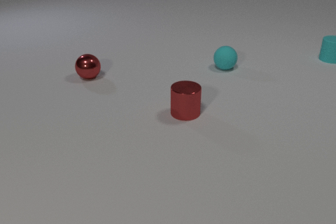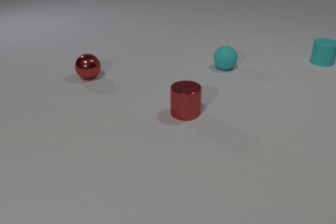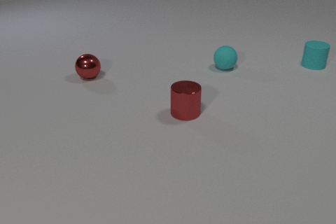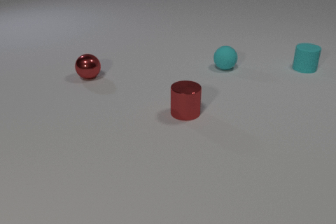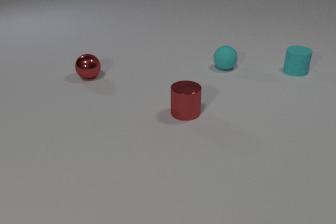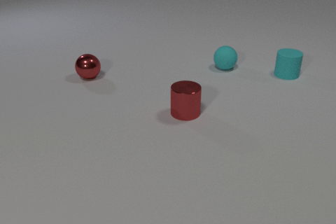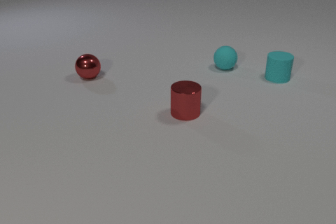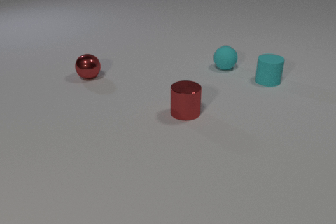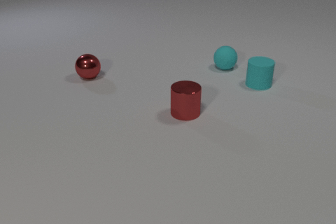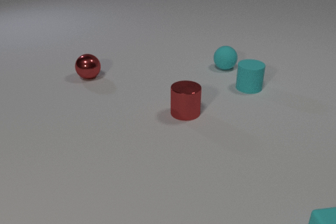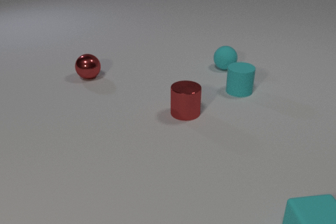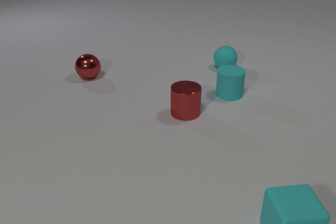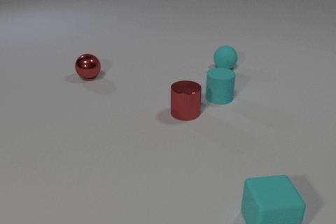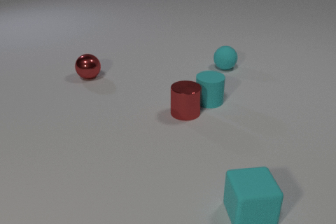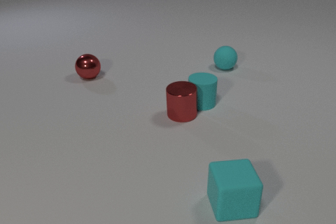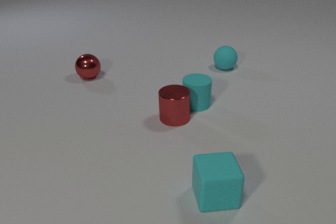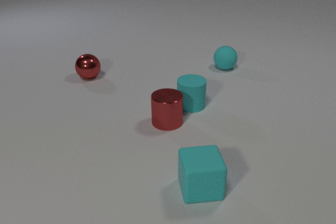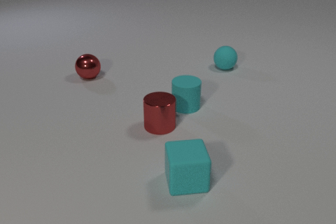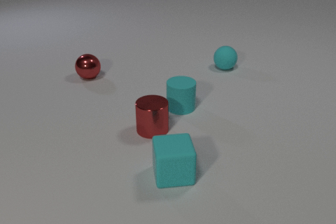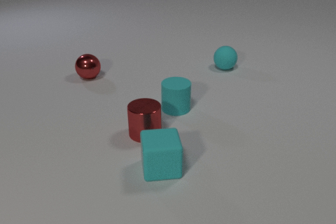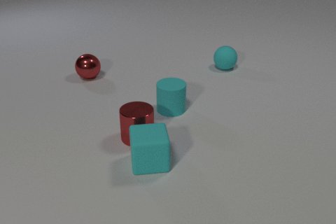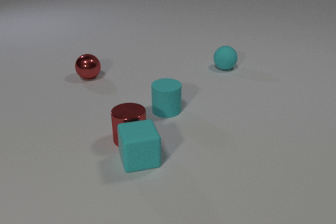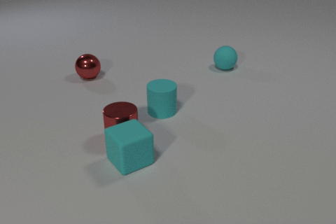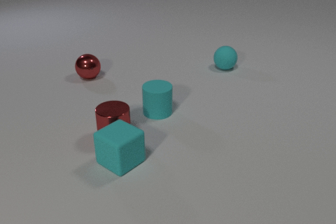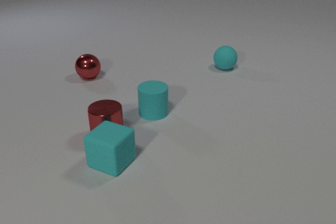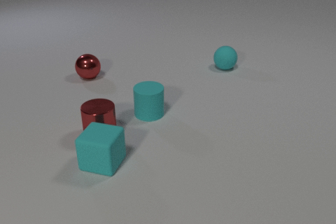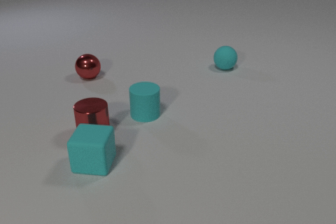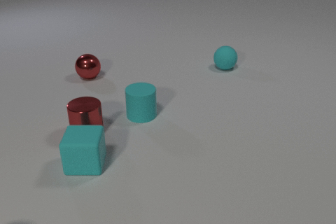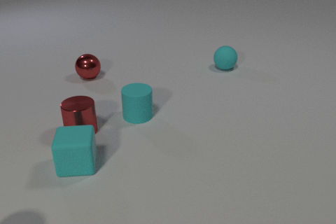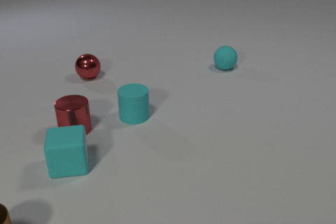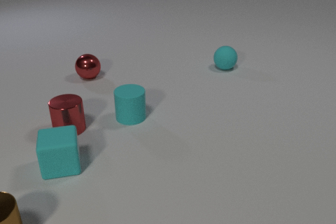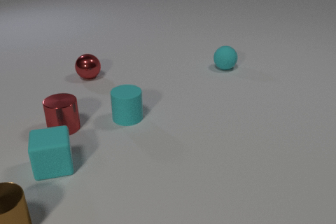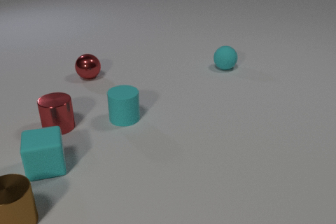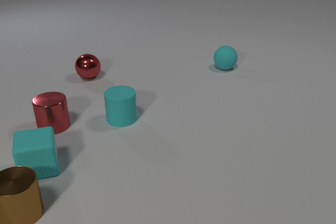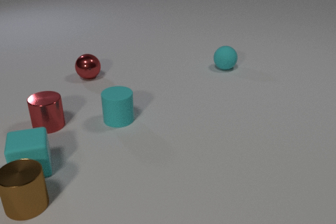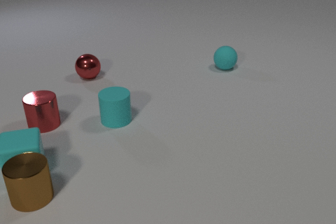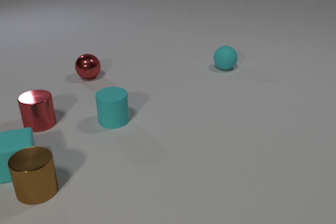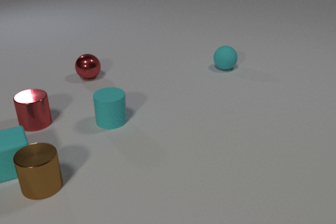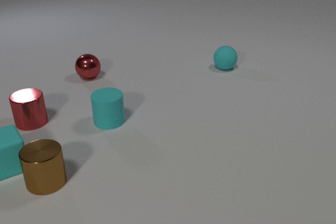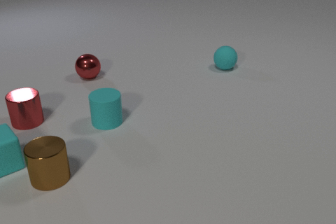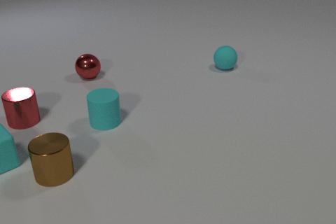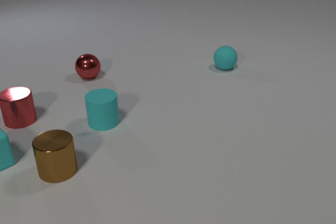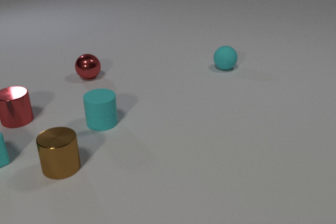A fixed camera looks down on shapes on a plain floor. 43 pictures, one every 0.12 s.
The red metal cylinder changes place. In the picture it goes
to the left.
The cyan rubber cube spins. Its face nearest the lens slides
to the right.
0.00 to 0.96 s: The cyan rubber cylinder slides toward the camera and to the left.
0.96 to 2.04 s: The cyan rubber cylinder slides to the left and toward the camera. The red metal cylinder slides toward the camera and to the left. The cyan rubber cube comes in at the bottom edge, slides to the left and away from the camera. The cyan rubber cylinder and the red metal cylinder collide.
2.04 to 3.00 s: The cyan rubber cylinder slides to the left. The red metal cylinder slides to the left. The cyan rubber cube slides to the left and away from the camera, spins so that its near face slides to the right, counterclockwise seen from above. The red metal cylinder and the cyan rubber cube collide.
3.00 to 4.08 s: The cyan rubber cylinder slides to the left. The red metal cylinder slides to the left and away from the camera. The cyan rubber cube slides to the left, spins so that its near face slides to the right, counterclockwise seen from above. The brown metal cylinder comes in at the bottom edge, slides away from the camera and to the right.
4.08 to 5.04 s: The cyan rubber cylinder slides to the left. The red metal cylinder slides to the left and away from the camera. The cyan rubber cube slides to the left and away from the camera, spins so that its near face slides to the right, counterclockwise seen from above. The brown metal cylinder slides away from the camera and to the right. The cyan rubber cube and the brown metal cylinder collide.
How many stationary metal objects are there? 1.
What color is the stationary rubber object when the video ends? cyan.
How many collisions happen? 3.
